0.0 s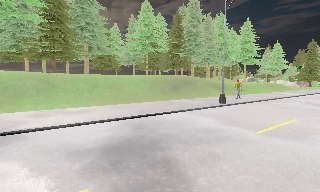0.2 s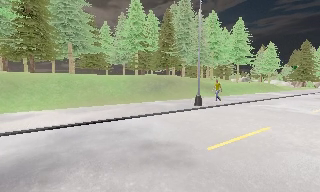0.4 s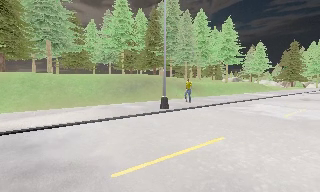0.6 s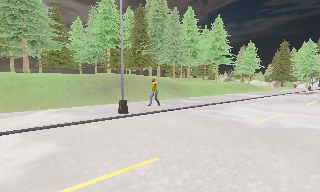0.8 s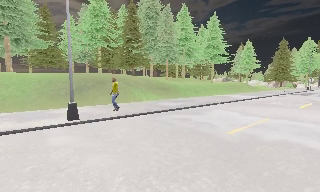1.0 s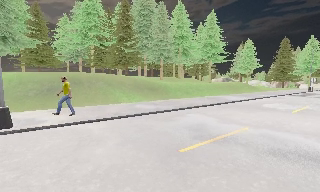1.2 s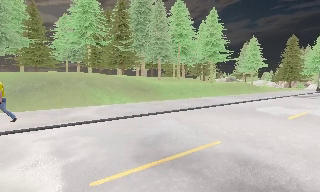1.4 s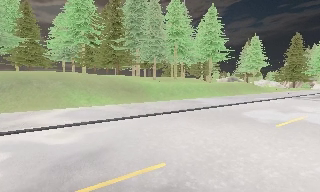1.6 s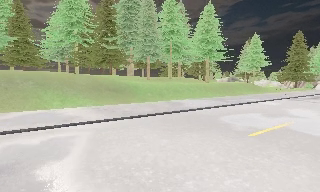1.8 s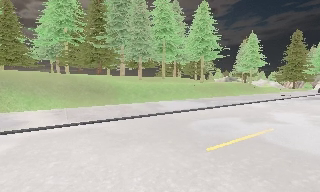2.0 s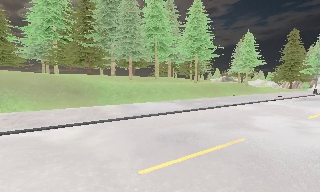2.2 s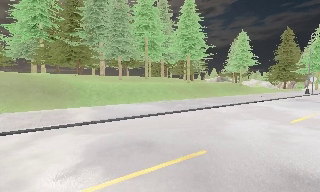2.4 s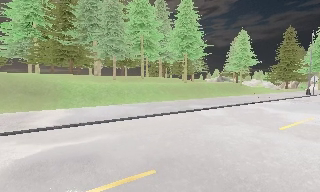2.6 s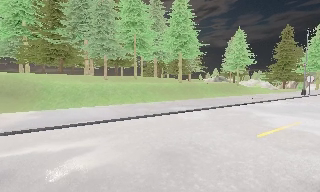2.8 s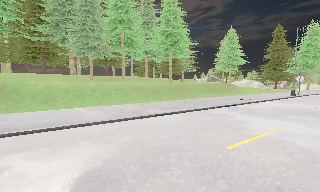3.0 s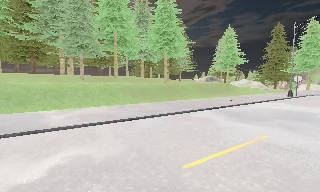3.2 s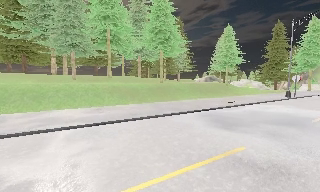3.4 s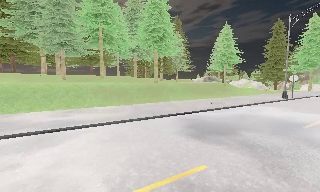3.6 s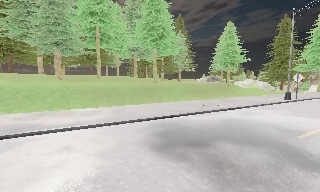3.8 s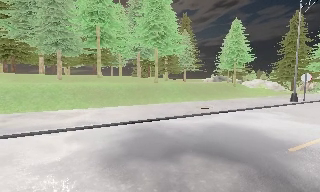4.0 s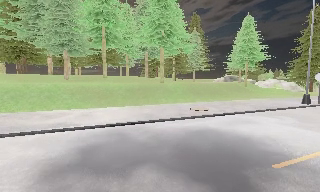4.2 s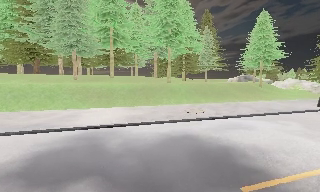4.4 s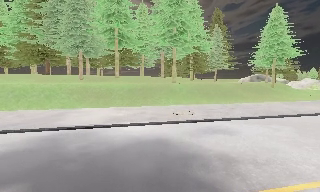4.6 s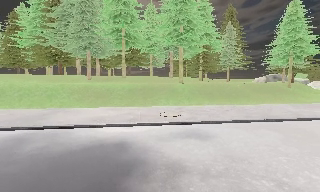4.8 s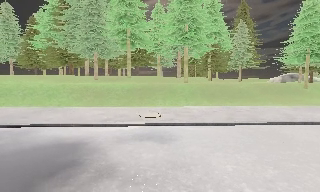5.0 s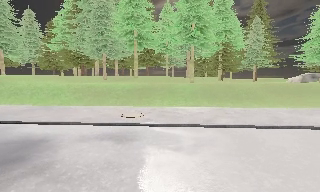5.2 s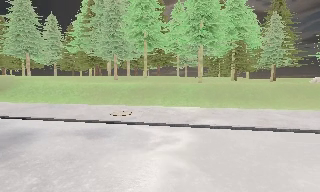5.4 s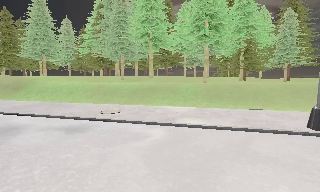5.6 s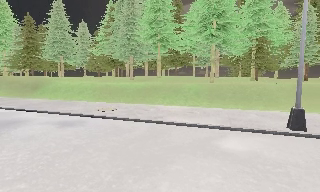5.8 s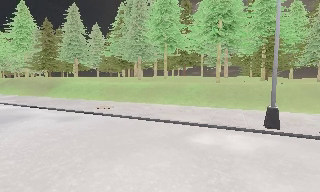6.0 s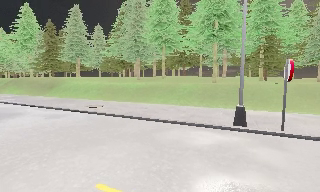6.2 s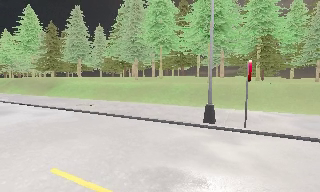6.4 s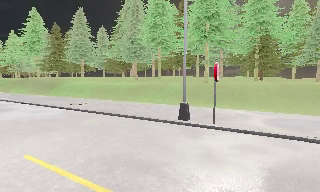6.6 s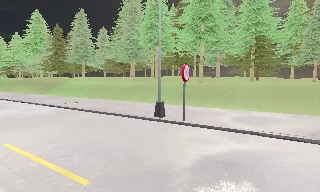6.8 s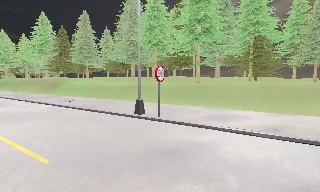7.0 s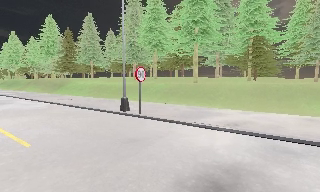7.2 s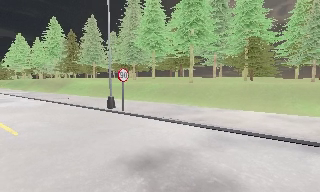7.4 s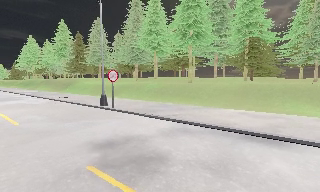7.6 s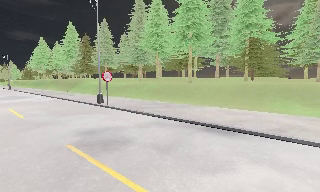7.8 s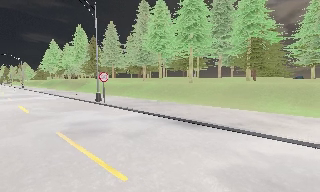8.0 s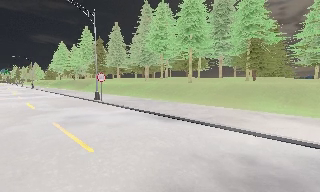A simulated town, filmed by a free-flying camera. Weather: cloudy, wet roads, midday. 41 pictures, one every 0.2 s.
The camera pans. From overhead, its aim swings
counterclockwise.
0.0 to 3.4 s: The camera travels to its right and forward, about 30 m, so close, fixed things drift to the left.
3.4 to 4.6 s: The camera pans to its left, which is counterclockwise from overhead, by about 25 degrees. It travels to its right and forward, about 8 m.
4.6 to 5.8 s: The camera pans to its left, which is counterclockwise from overhead, by about 30 degrees. It travels to its right, about 8 m.
5.8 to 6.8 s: The camera travels to its right and backward, about 6 m, so close, fixed things drift to the left.
6.8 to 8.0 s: The camera pans to its left, which is counterclockwise from overhead, by about 15 degrees. It travels to its right and backward, about 9 m, so close, fixed things drift to the left.
The film runs forward here.
